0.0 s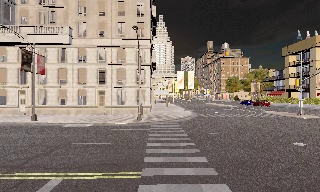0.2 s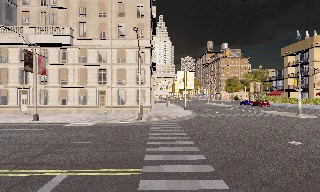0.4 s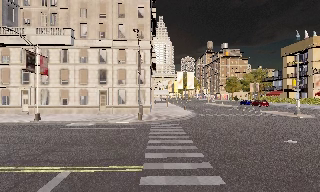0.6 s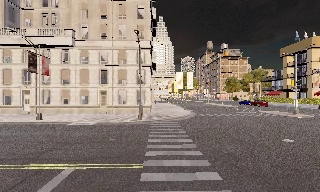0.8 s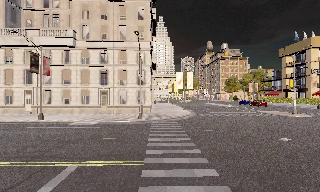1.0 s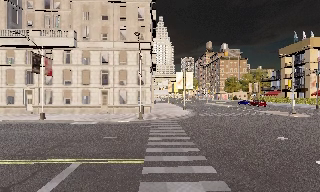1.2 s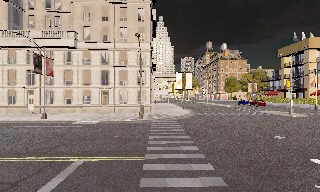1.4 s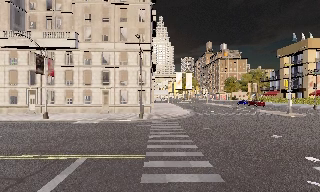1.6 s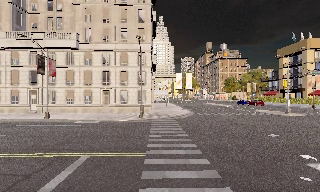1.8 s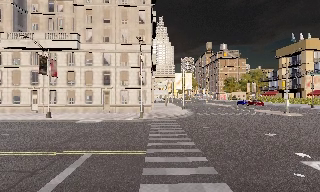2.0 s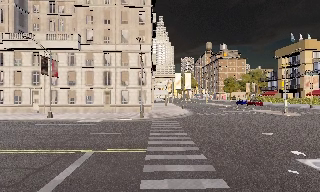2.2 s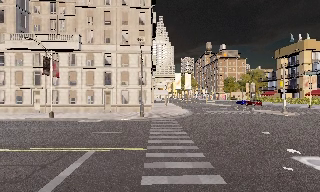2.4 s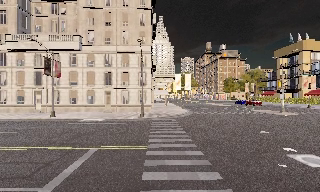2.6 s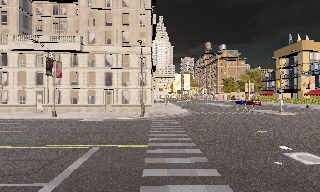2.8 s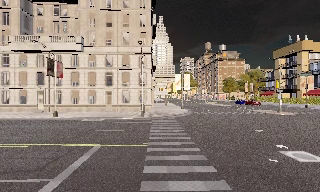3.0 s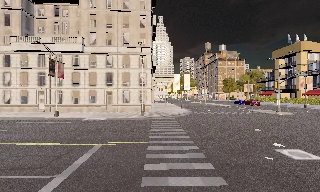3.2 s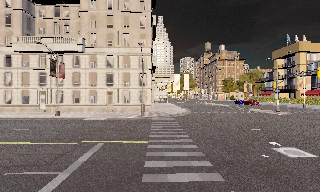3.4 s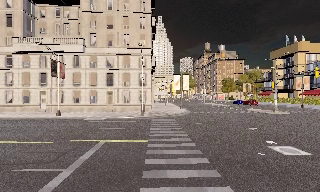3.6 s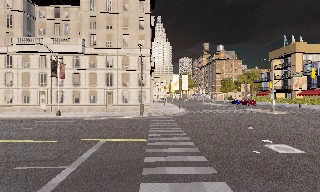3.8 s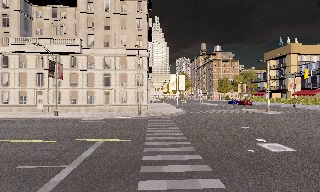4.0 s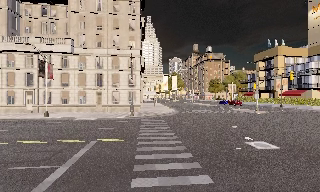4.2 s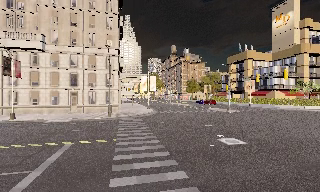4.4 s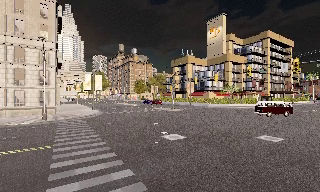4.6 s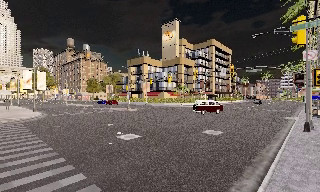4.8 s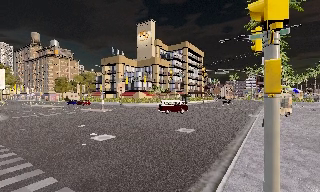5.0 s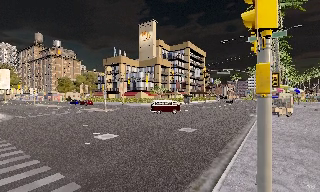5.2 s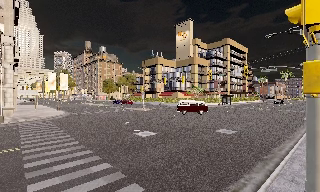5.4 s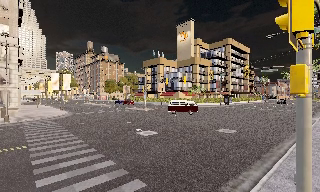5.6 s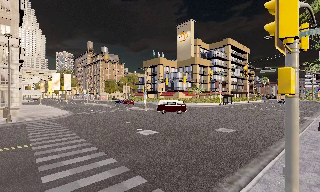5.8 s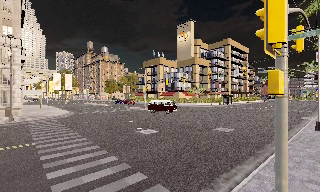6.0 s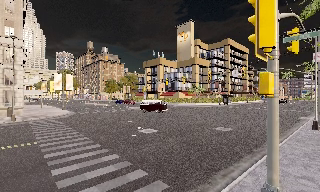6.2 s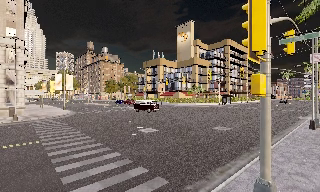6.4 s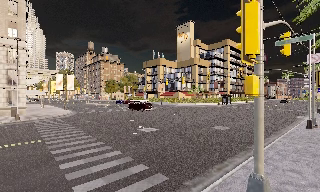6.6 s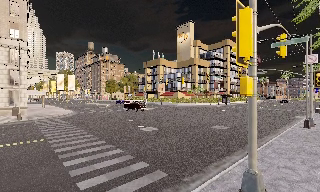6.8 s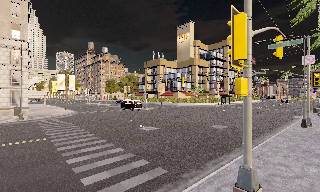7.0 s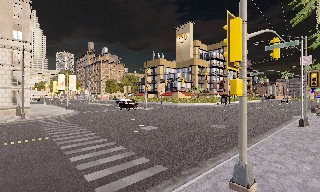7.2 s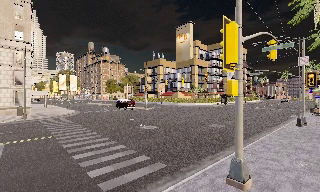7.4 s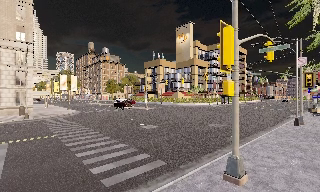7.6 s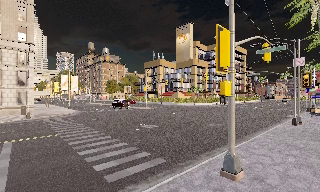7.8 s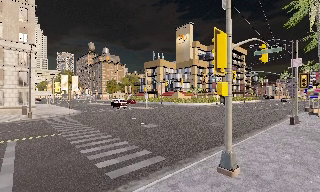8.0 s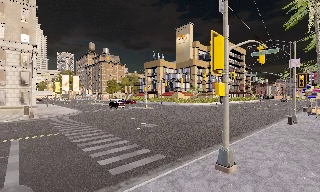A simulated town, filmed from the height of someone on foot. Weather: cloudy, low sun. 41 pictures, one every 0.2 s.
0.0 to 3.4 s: The camera travels backward, about 4 m, so what stands in front gets smaller.
3.4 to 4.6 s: The camera pans to its right, which is clockwise from overhead, by about 45 degrees. It travels backward, about 1.5 m.
4.6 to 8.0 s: The camera travels backward, about 4 m, so what stands in front gets smaller.
The film runs backward here.
